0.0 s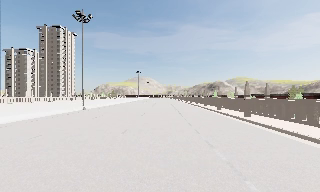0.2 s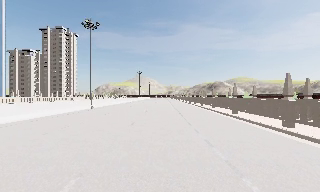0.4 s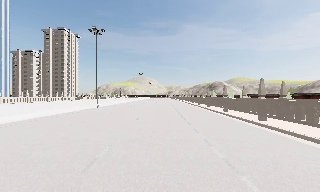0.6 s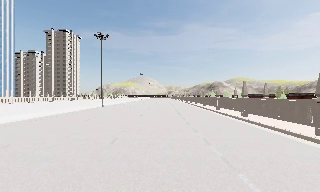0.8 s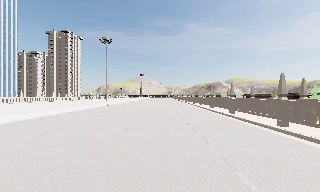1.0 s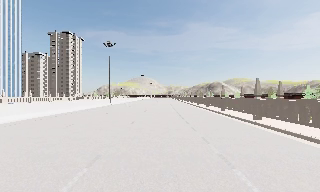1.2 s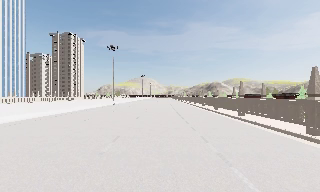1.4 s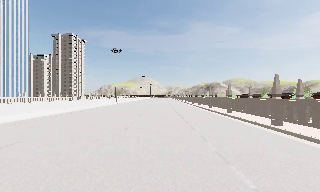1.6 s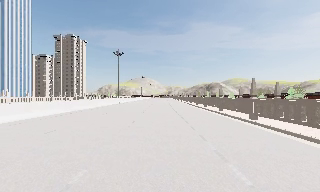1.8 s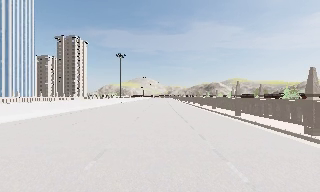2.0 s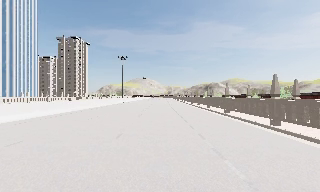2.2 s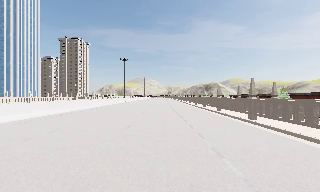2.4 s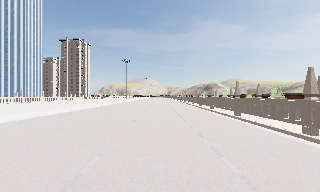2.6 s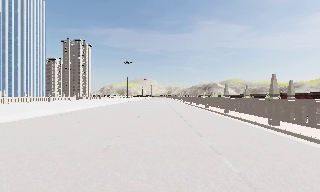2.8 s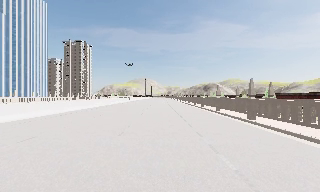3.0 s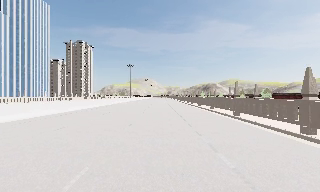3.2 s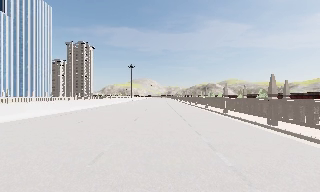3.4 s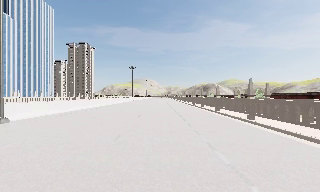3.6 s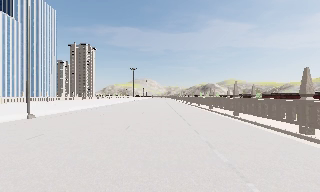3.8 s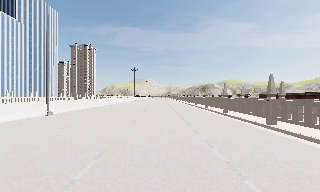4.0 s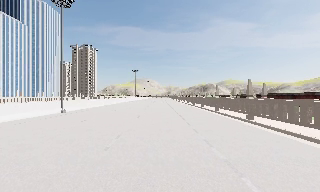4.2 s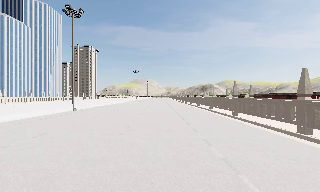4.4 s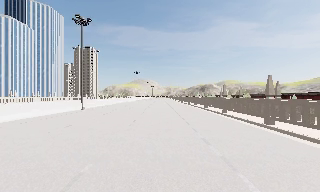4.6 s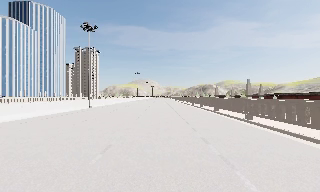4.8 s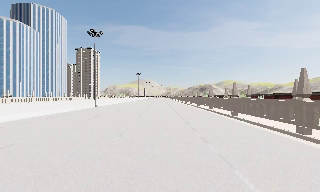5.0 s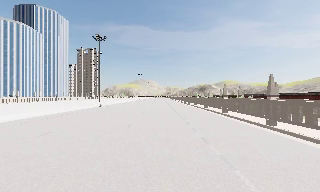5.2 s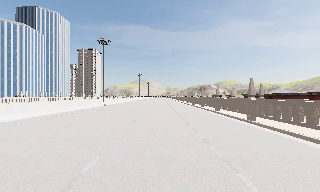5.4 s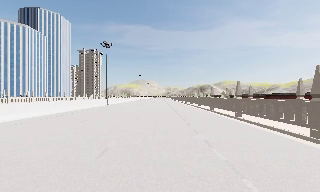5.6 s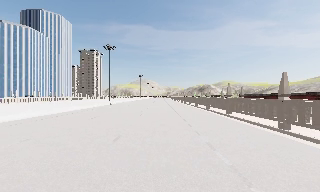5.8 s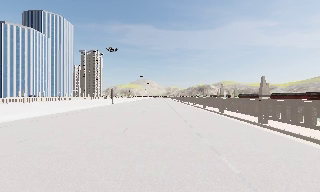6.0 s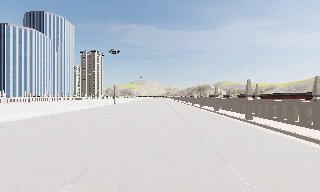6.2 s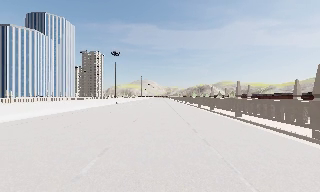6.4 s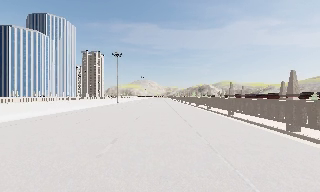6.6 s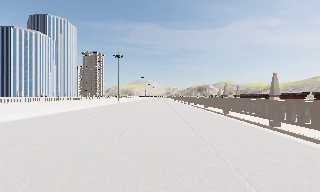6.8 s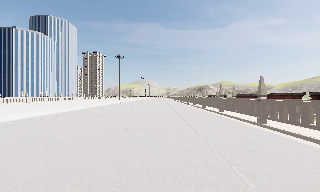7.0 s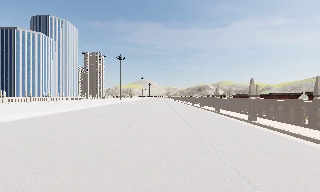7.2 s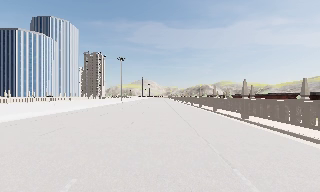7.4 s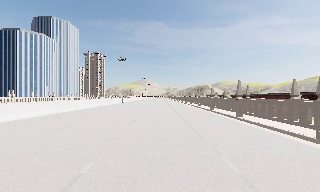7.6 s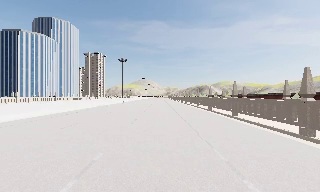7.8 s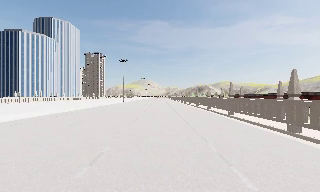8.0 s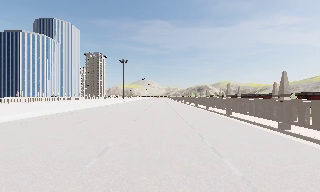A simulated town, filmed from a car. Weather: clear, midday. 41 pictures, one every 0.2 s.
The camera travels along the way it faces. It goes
backward.
0.0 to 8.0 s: The camera travels backward, about 70 m, so what stands in front gets smaller. It loses speed.
The film runs backward here.
